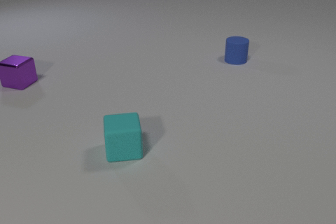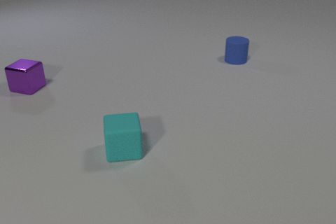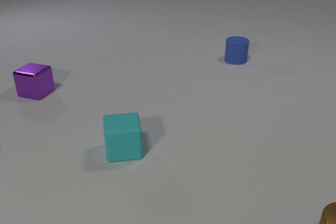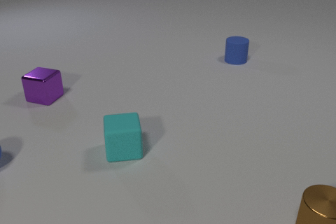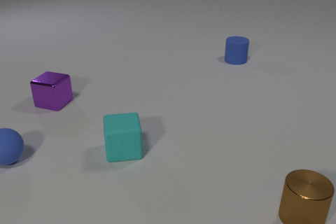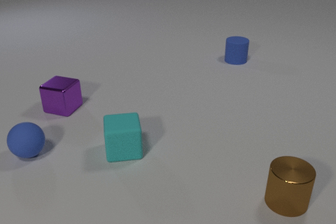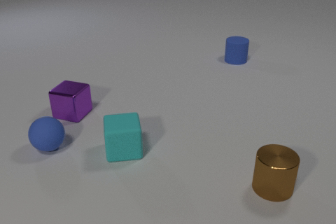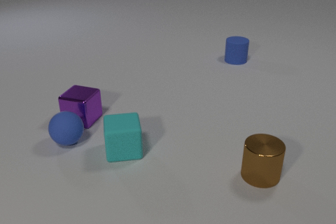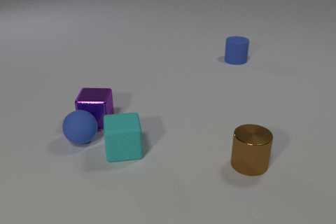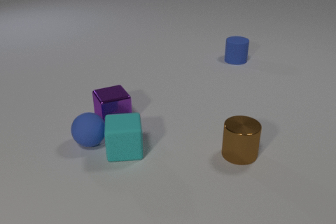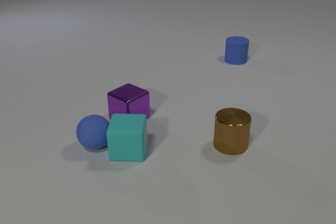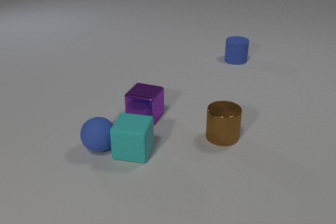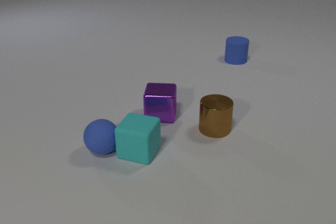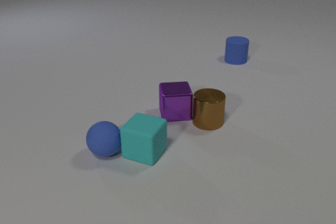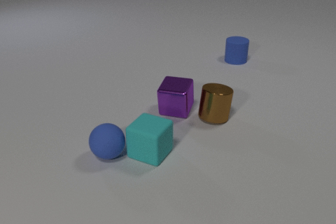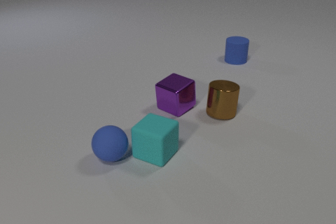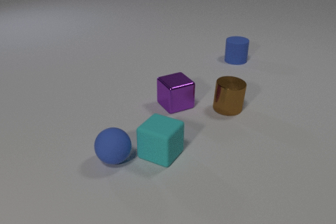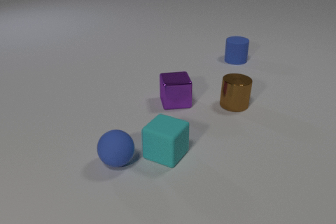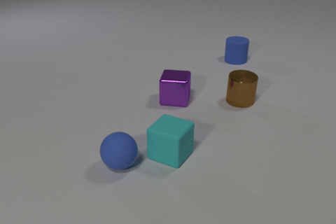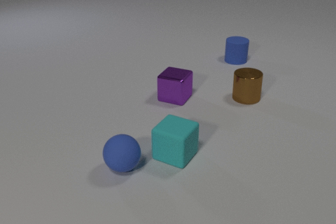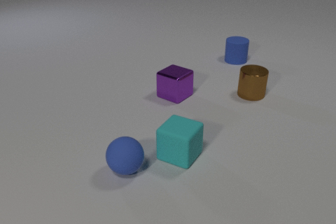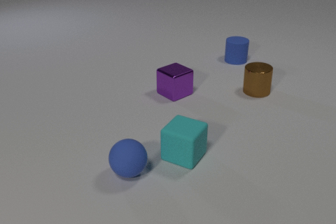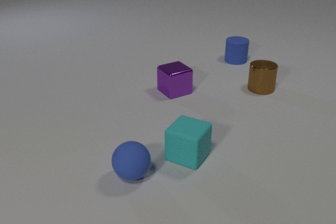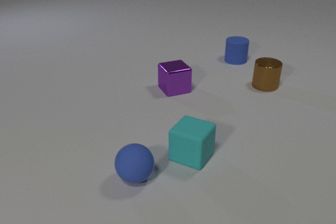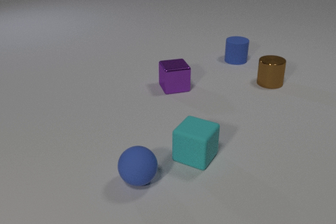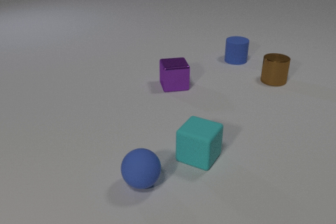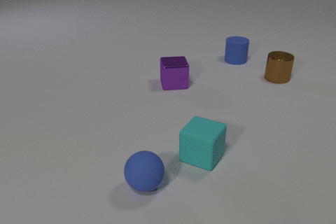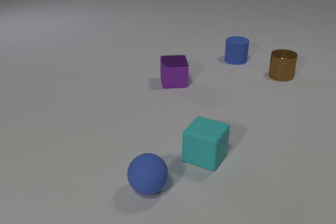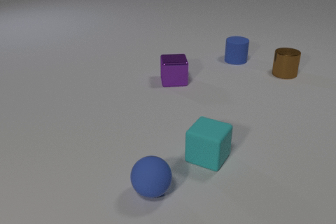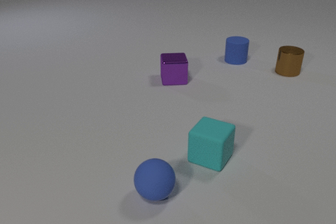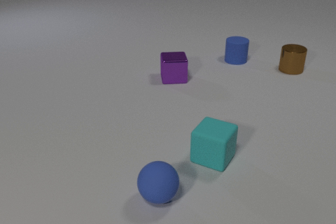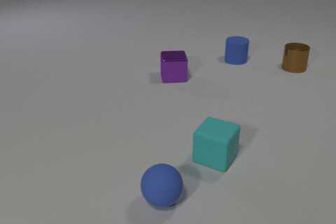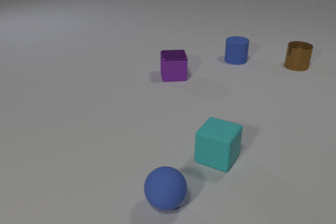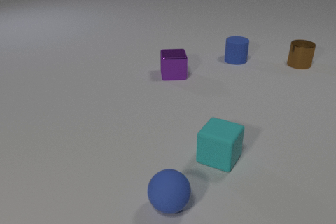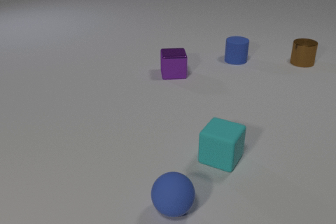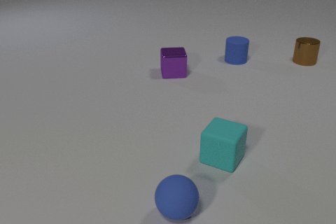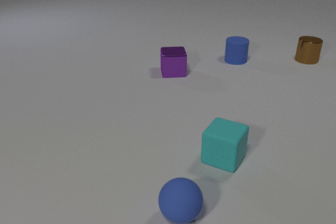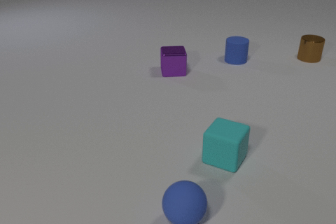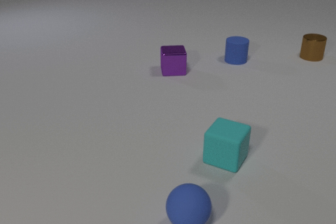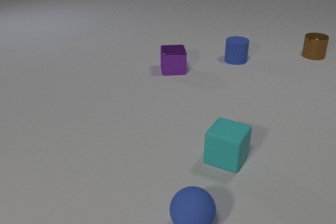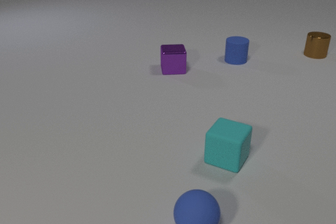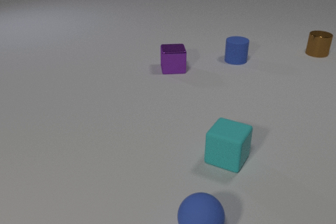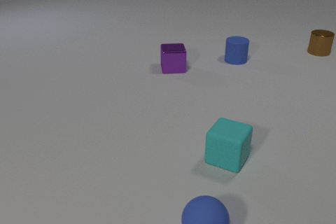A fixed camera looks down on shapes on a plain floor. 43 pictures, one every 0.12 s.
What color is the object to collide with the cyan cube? blue.
How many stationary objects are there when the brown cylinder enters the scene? 2.
Are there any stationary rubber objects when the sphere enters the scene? yes.
0.00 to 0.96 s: The blue rubber sphere comes in at the left edge, rolls to the right. The purple metal cube slides toward the camera and to the right. The brown metal cylinder comes in at the bottom edge, slides away from the camera and to the left. The blue rubber sphere and the purple metal cube collide.
0.96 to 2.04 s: The blue rubber sphere rolls toward the camera and to the right. The purple metal cube slides to the right. The cyan rubber cube slides to the right, spins clockwise seen from above by about 45 degrees, its near face sliding to the left. The brown metal cylinder slides away from the camera. The blue rubber sphere and the cyan rubber cube collide. The purple metal cube and the brown metal cylinder collide.
2.04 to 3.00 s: The blue rubber sphere rolls toward the camera and to the right. The purple metal cube slides away from the camera, spins so that its near face slides to the left, clockwise seen from above. The cyan rubber cube slides to the right. The brown metal cylinder slides away from the camera and to the right.
3.00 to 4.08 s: The blue rubber sphere rolls toward the camera and to the right. The purple metal cube slides away from the camera. The cyan rubber cube slides to the right. The brown metal cylinder slides away from the camera and to the right.
4.08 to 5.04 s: The blue rubber sphere rolls toward the camera and to the right. The purple metal cube slides away from the camera. The brown metal cylinder slides away from the camera and to the right.
